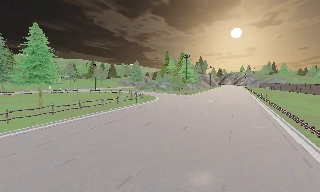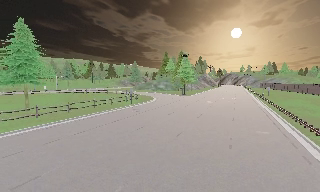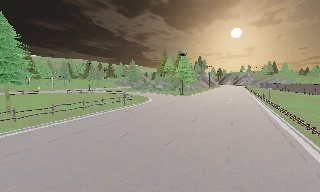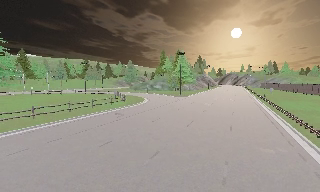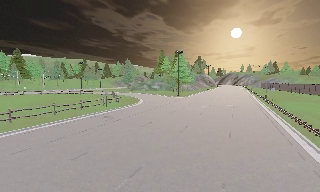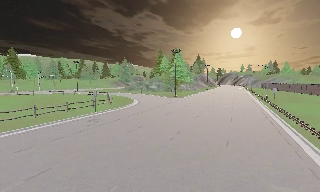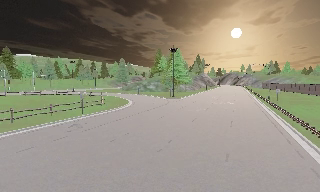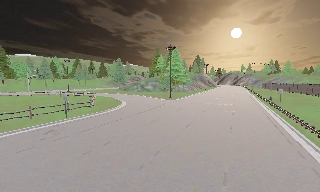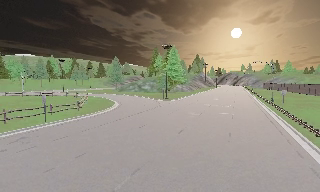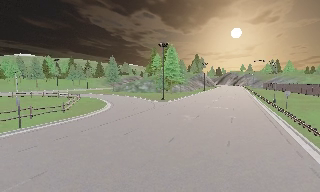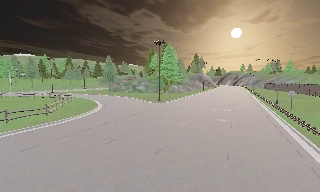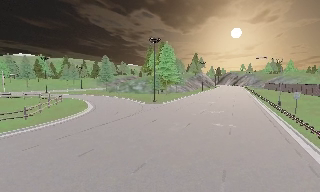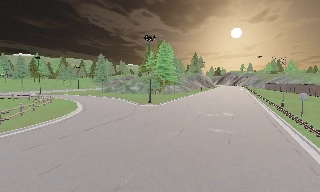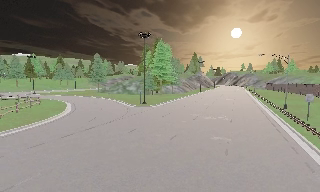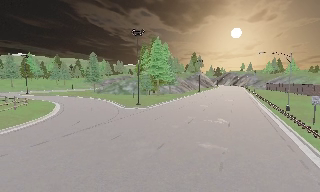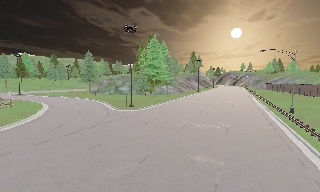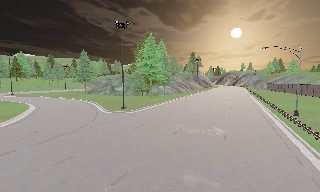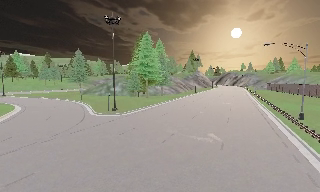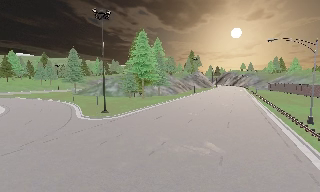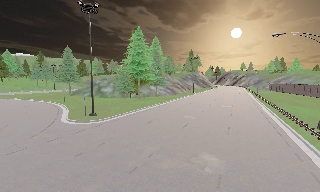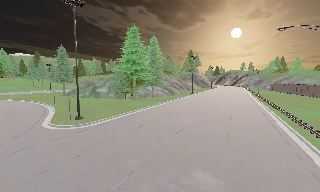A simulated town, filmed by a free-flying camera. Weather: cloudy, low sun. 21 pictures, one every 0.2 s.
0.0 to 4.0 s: The camera travels forward and to its right, about 35 m, so what stands in front looms larger.
The film runs forward here.
